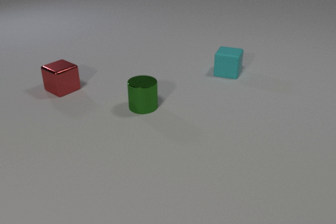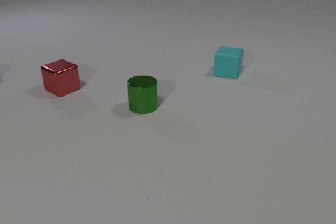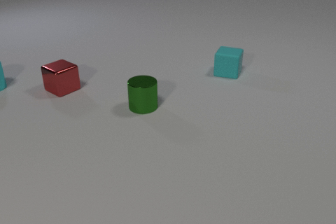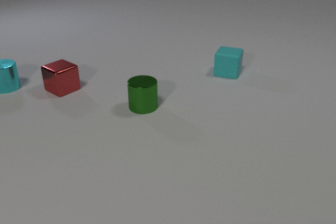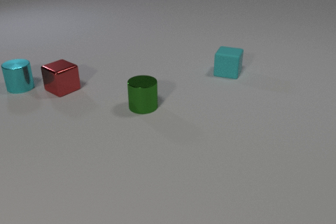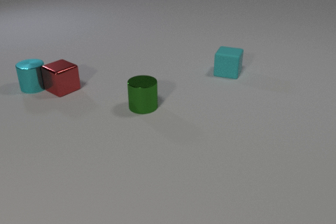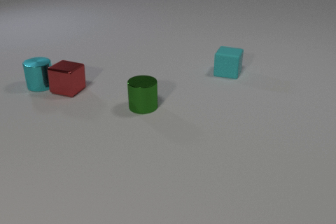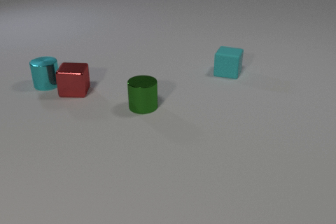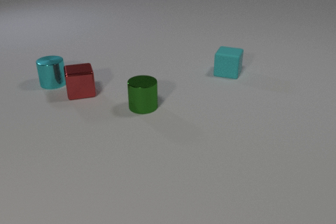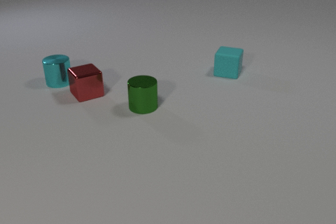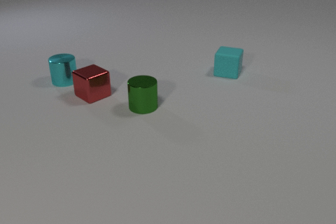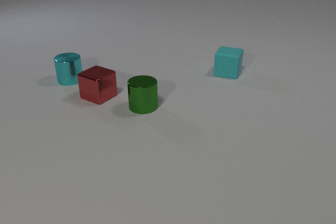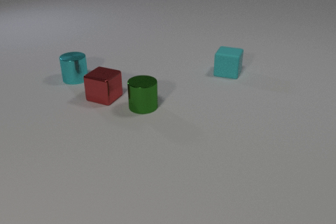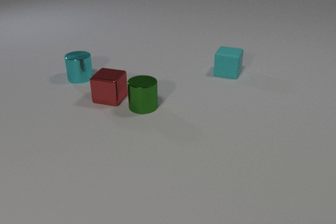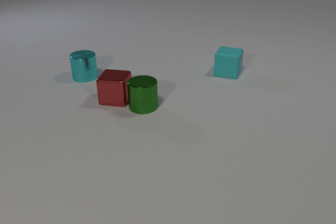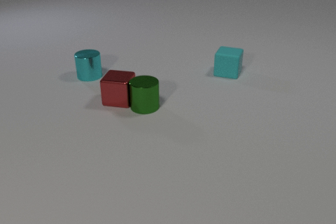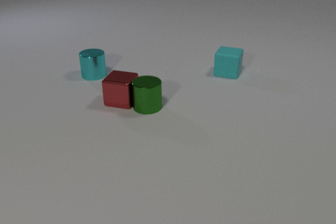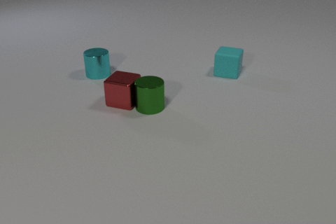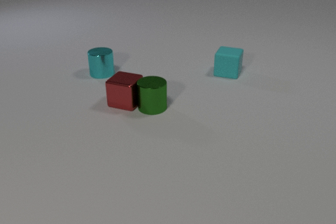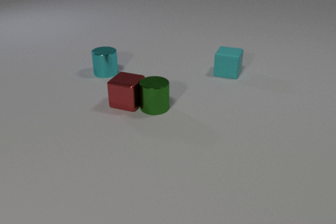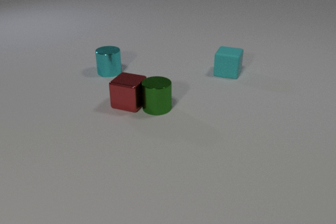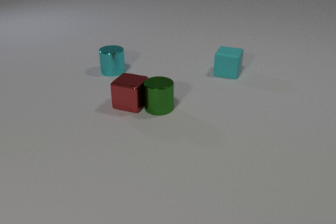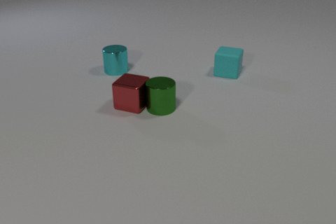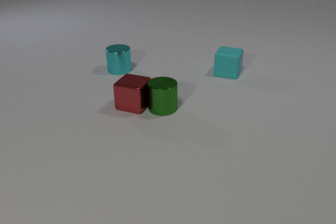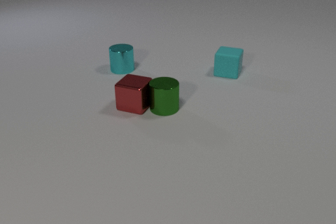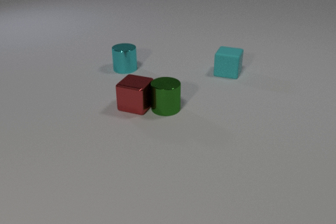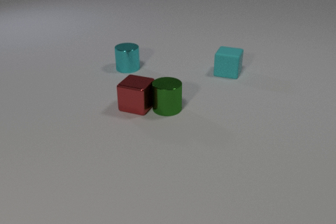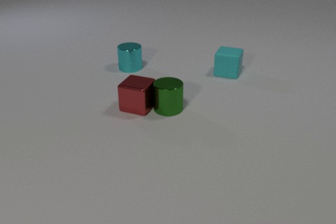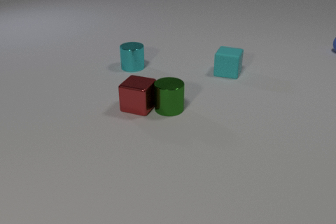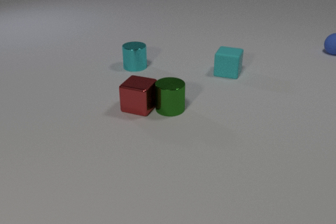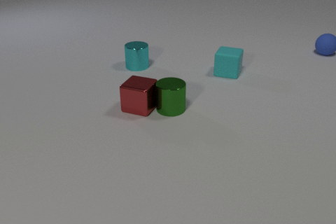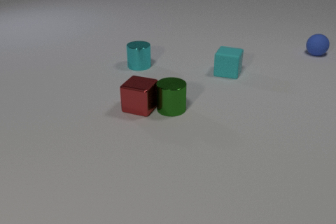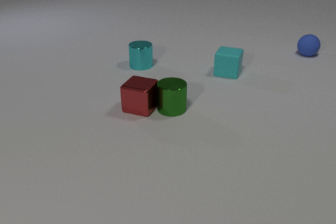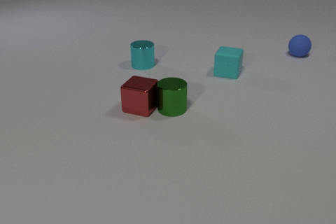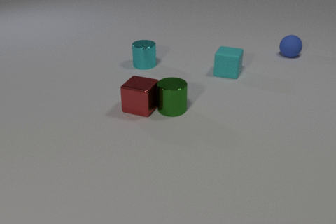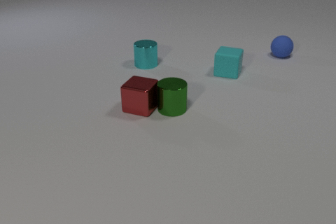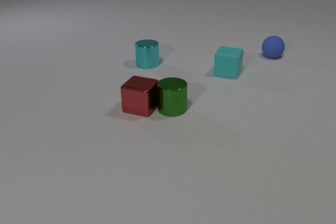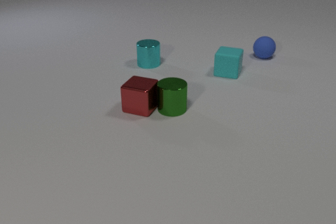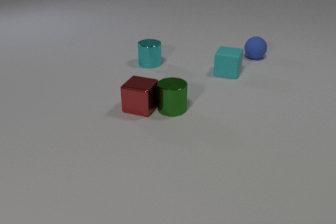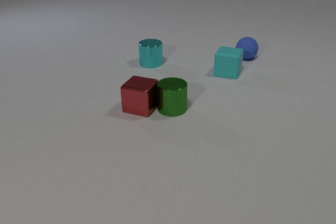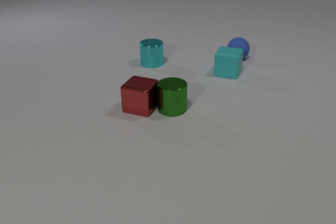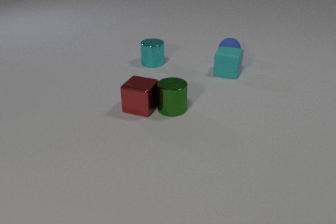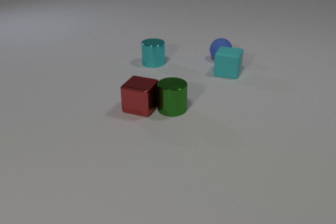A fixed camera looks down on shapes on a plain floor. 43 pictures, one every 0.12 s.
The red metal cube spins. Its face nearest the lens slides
to the right.
The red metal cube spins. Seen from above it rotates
counterclockwise.
0.00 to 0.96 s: The cyan metal cylinder comes in at the left edge, slides to the right. The red metal cube slides to the right and toward the camera, spins counterclockwise seen from above by about 60 degrees, its near face sliding to the right. The cyan metal cylinder and the red metal cube collide.
0.96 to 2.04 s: The cyan metal cylinder slides to the right. The red metal cube slides to the right and toward the camera, spins counterclockwise seen from above by about 60 degrees, its near face sliding to the right. The green metal cylinder slides to the right. The red metal cube and the green metal cylinder collide.
2.04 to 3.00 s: The cyan metal cylinder slides to the right. The red metal cube slides to the right and toward the camera. The green metal cylinder slides to the right.
3.00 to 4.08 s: The cyan metal cylinder slides to the right and away from the camera. The blue rubber sphere comes in at the right edge, rolls to the left and toward the camera. The green metal cylinder slides to the right.
4.08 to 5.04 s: The cyan metal cylinder slides to the right. The blue rubber sphere rolls to the left.
What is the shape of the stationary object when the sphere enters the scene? cube.
How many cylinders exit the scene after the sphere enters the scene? 0.
Are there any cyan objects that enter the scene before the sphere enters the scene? yes.
